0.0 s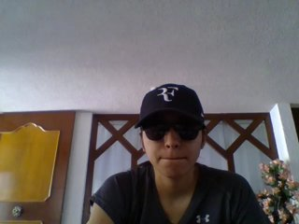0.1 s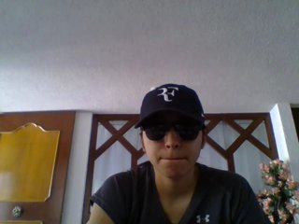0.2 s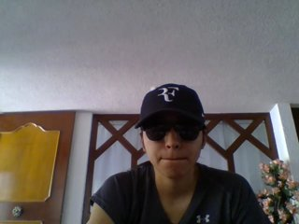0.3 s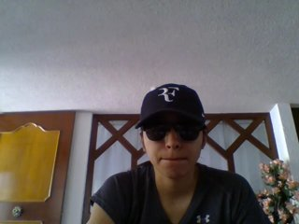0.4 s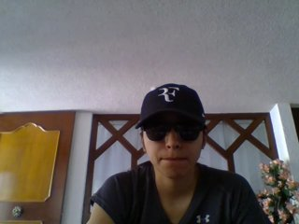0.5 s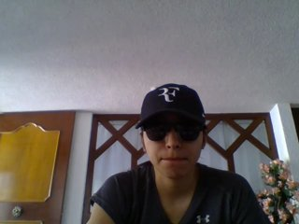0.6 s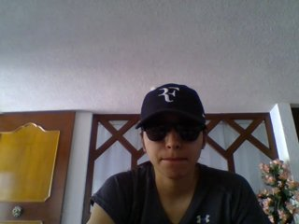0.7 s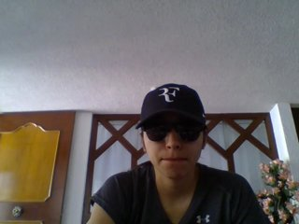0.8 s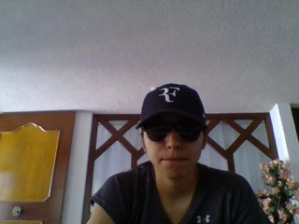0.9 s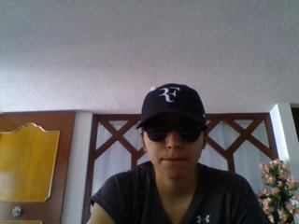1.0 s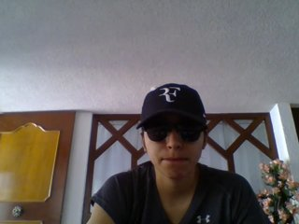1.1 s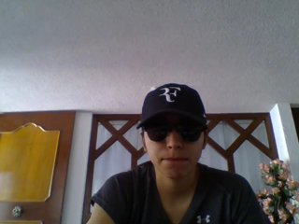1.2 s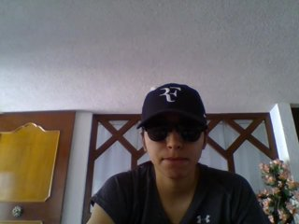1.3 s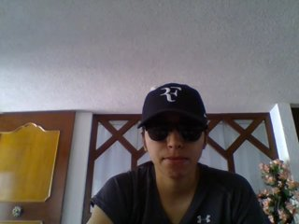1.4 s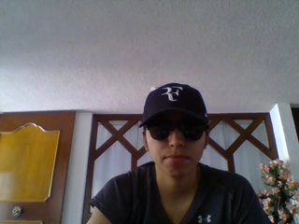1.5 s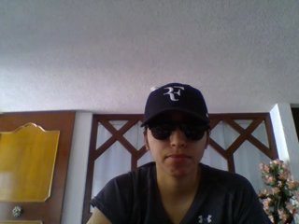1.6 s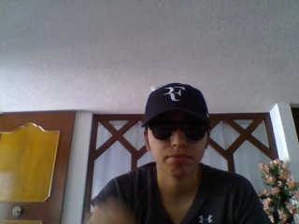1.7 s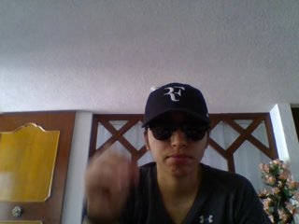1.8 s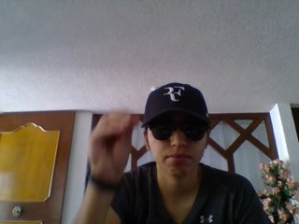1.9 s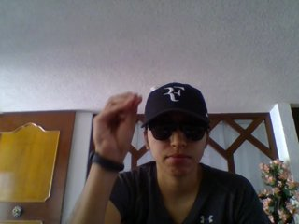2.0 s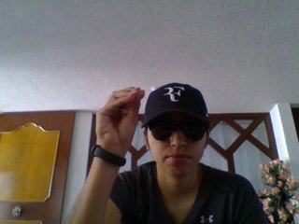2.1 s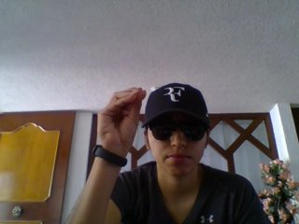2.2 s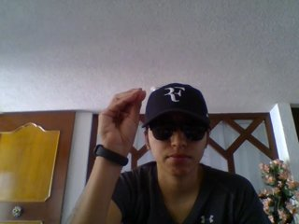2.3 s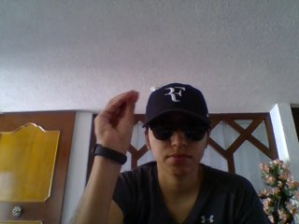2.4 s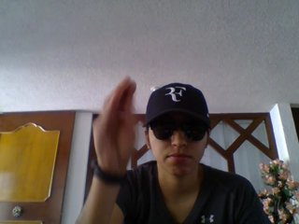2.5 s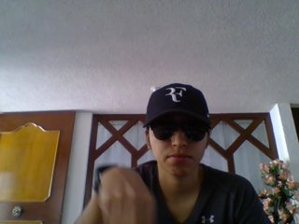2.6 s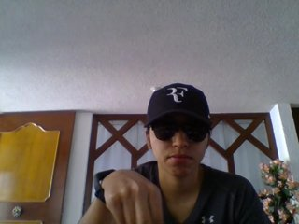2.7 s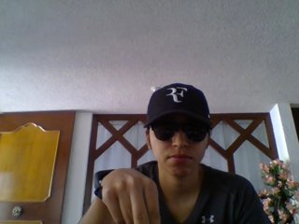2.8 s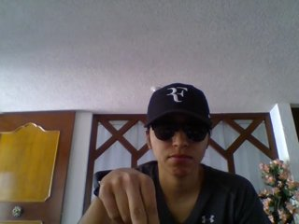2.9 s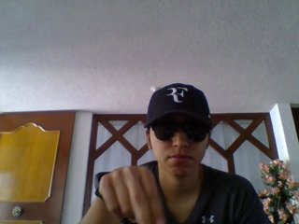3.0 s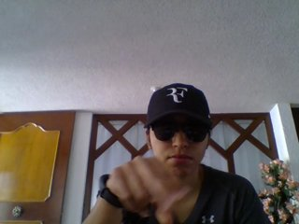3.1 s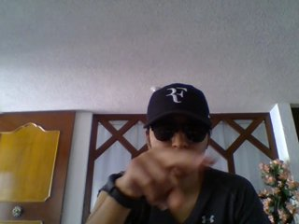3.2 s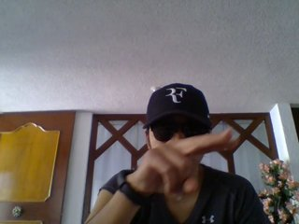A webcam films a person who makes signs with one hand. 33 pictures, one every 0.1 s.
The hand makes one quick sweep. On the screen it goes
downward.
0.0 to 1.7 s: Non-gesture.
1.8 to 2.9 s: On the screen the hand sweeps downward. The name of the sign: Throw down.
